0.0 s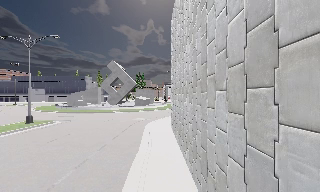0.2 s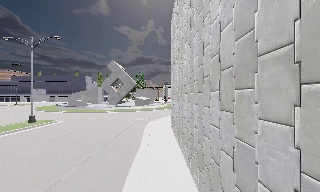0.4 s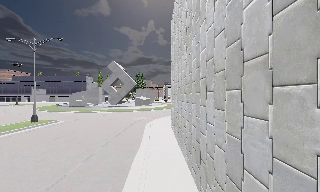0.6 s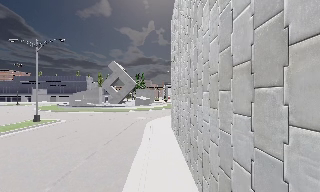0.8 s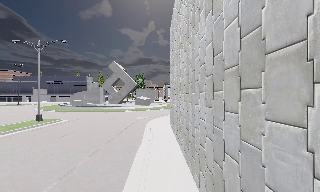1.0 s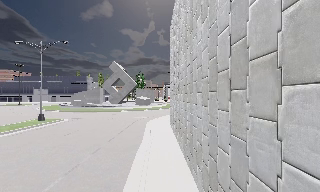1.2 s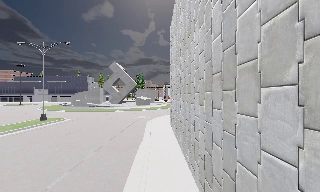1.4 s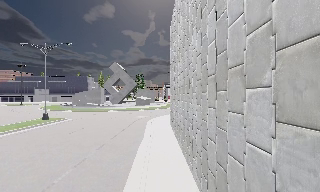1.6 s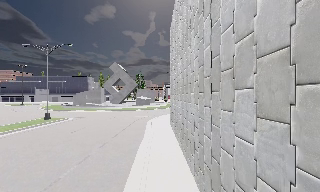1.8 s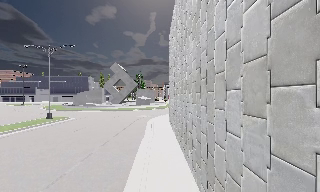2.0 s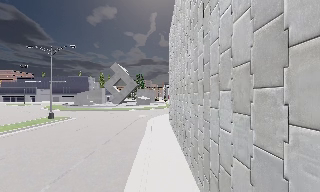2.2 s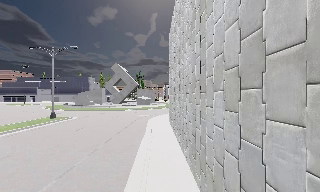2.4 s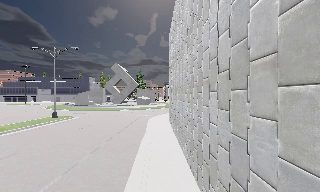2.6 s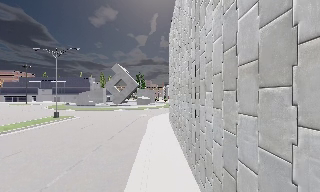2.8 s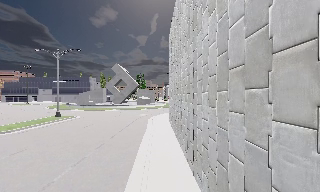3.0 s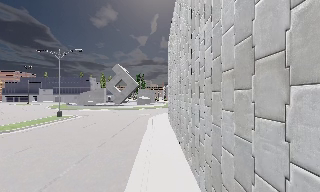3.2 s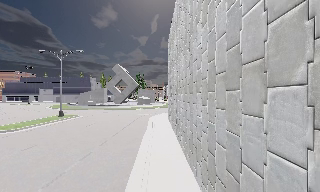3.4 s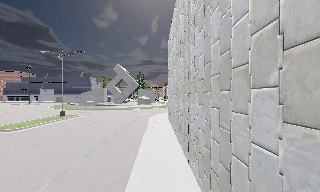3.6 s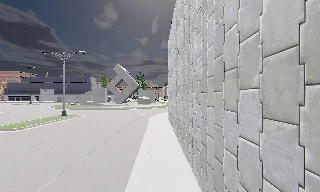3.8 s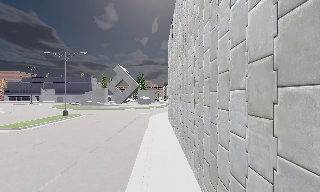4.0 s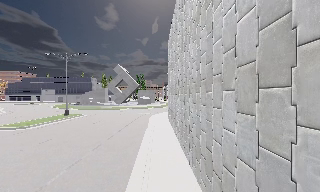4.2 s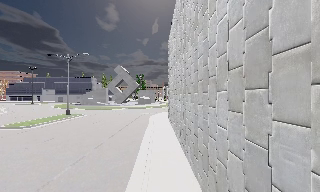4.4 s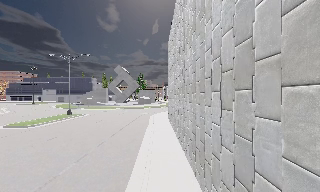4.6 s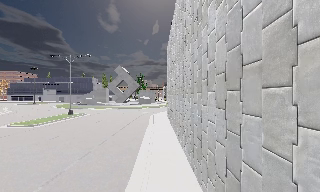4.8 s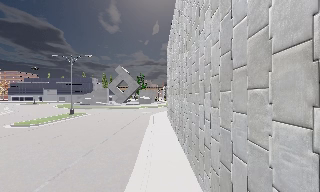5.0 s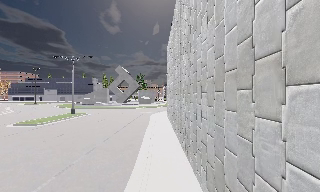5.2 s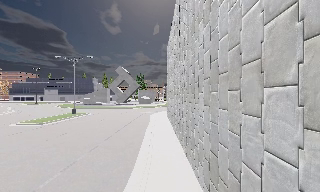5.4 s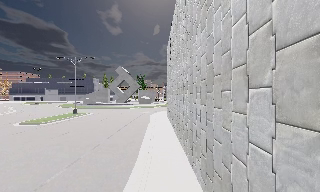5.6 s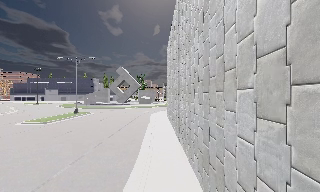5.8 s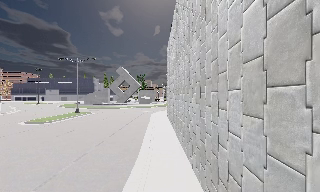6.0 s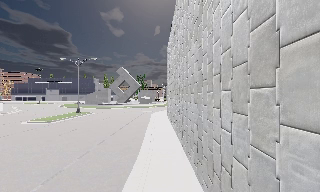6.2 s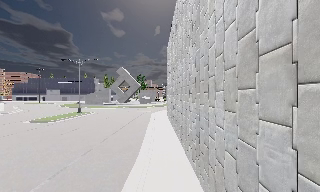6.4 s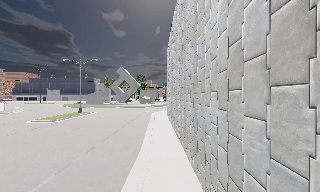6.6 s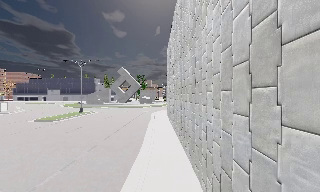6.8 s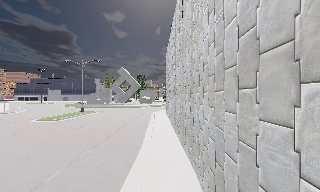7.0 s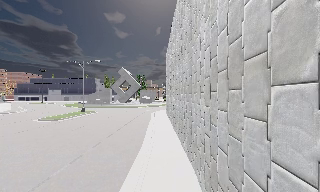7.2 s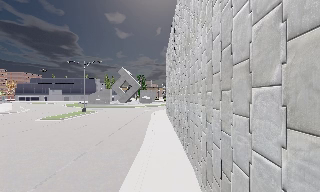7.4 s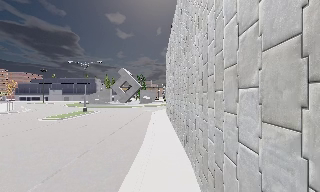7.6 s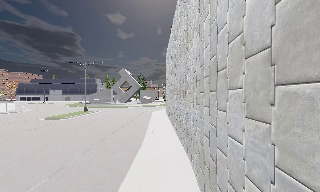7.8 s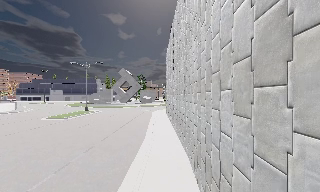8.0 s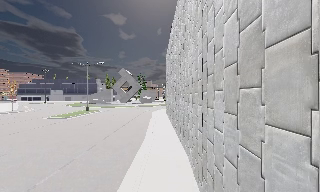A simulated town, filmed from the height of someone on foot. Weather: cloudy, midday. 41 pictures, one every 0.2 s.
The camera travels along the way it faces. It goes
backward.
0.0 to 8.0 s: The camera travels backward, about 12 m, so what stands in front gets smaller.
The film runs backward here.
